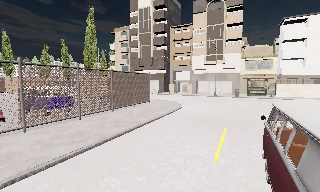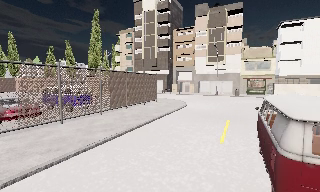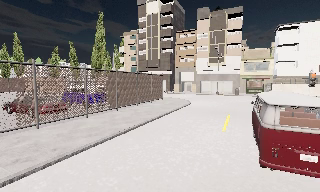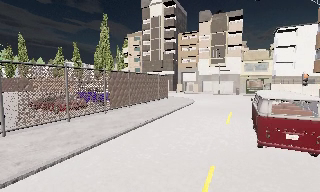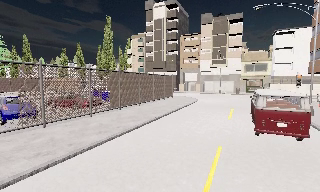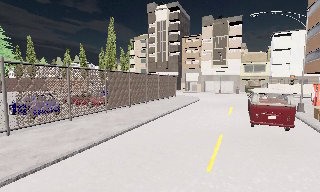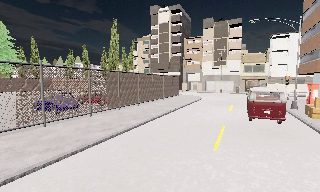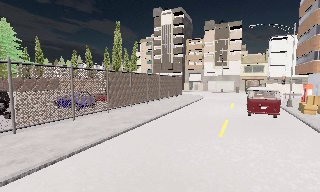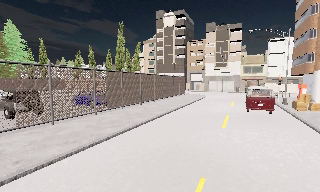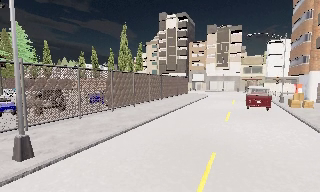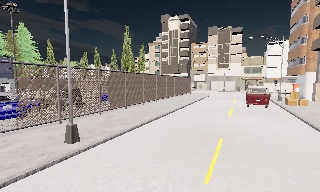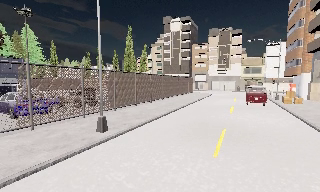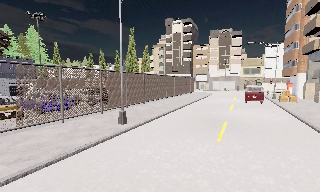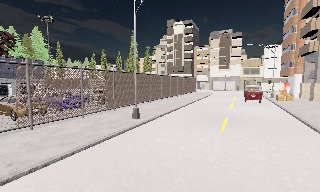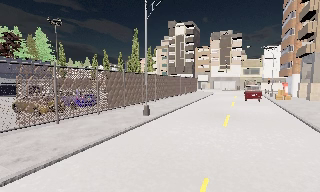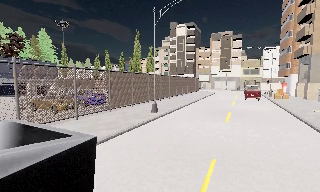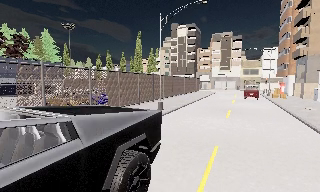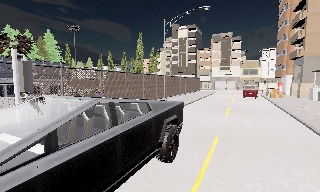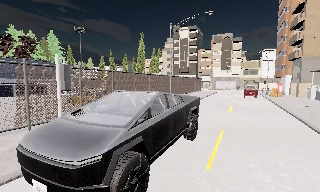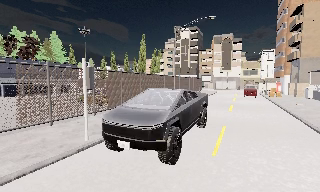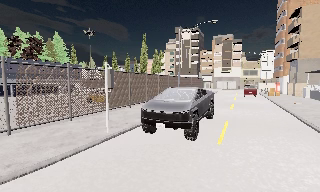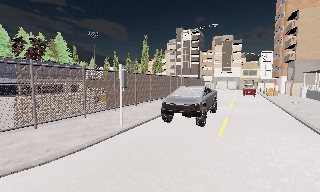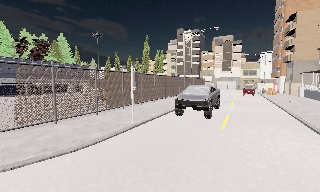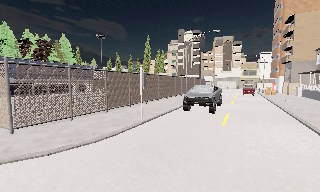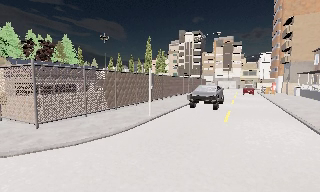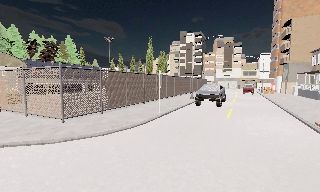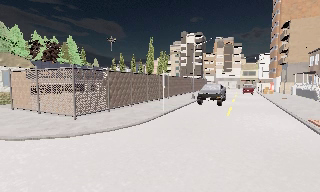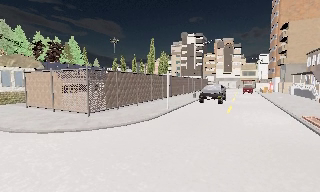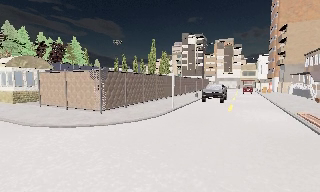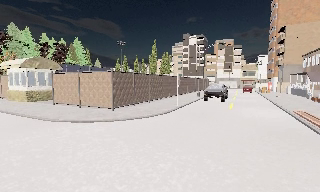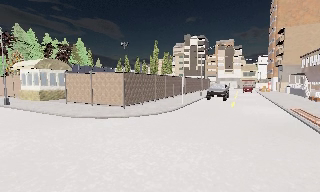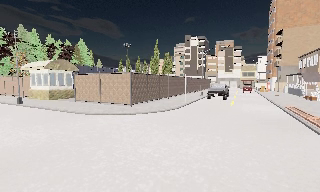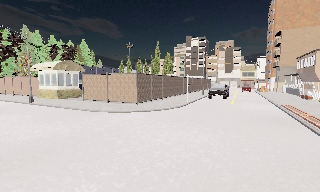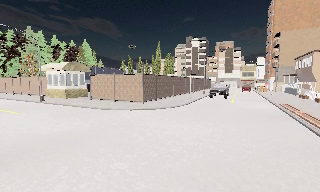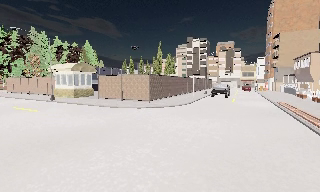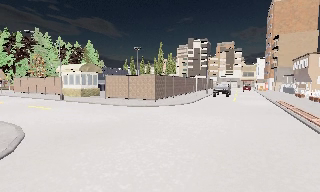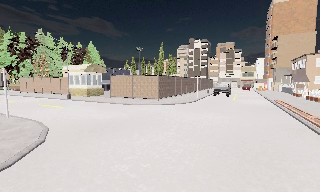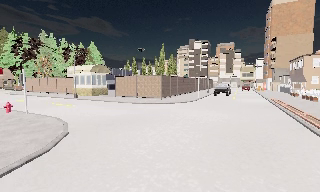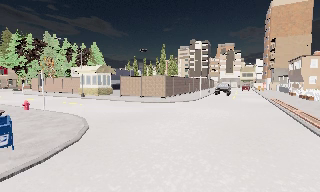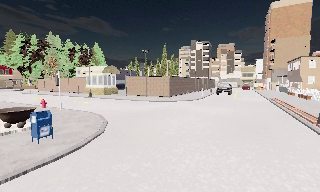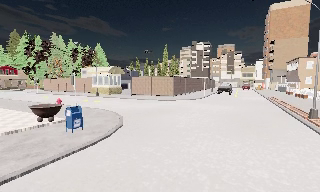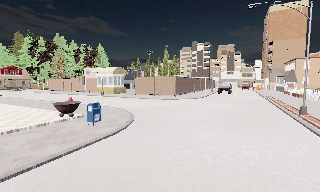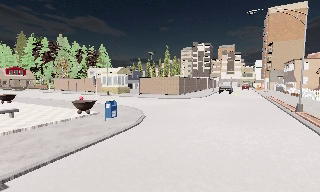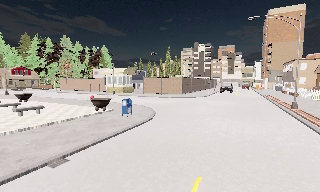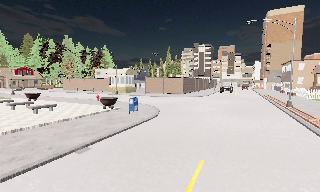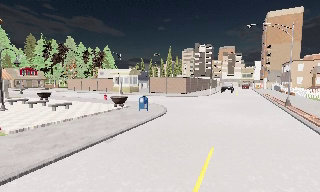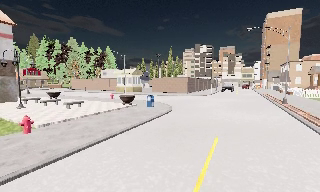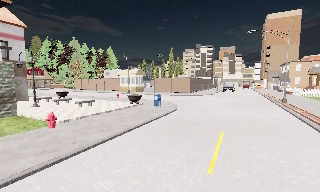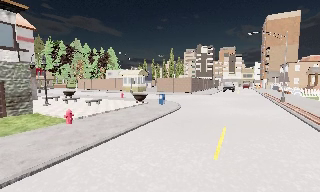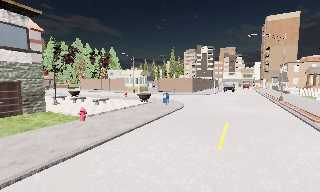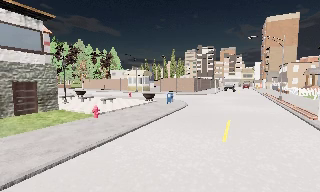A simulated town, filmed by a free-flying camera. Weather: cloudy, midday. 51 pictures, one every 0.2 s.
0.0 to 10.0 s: The camera travels backward and to its left, about 60 m, so what stands in front gets smaller.
The film runs backward here.
